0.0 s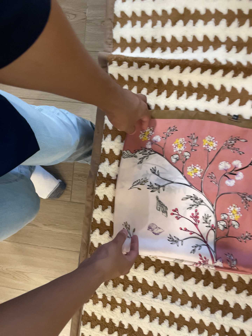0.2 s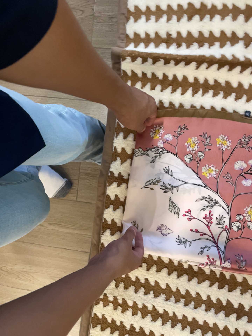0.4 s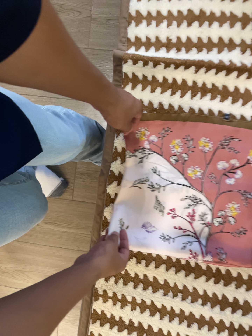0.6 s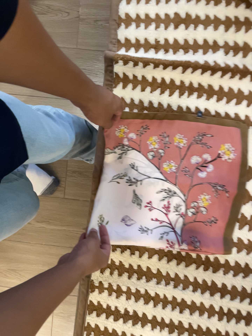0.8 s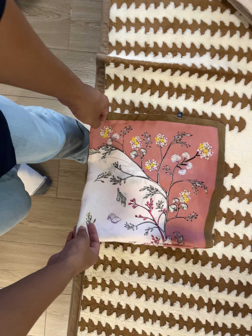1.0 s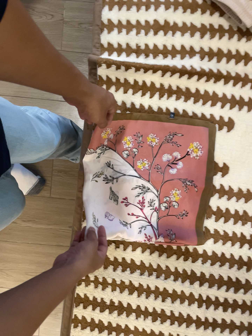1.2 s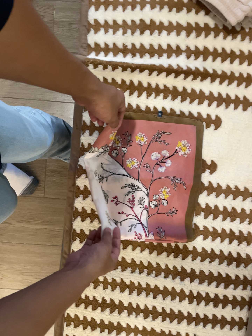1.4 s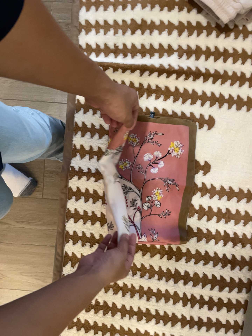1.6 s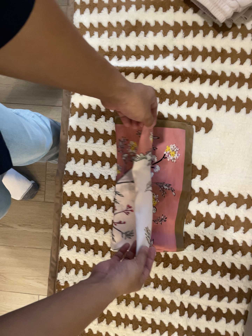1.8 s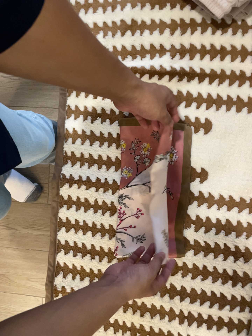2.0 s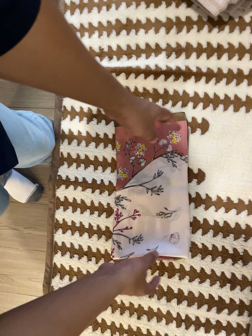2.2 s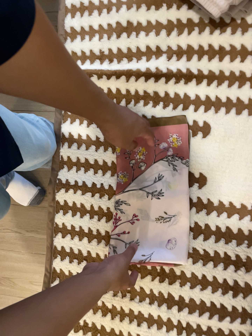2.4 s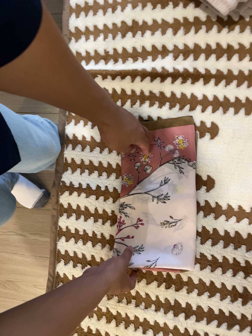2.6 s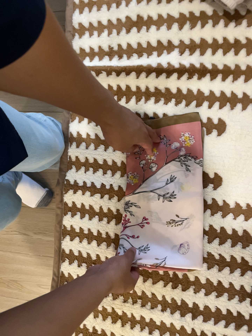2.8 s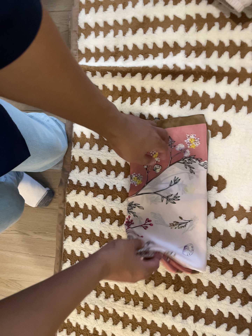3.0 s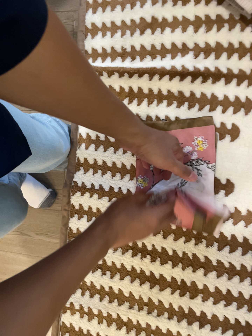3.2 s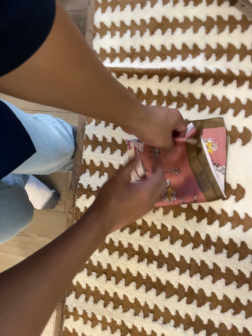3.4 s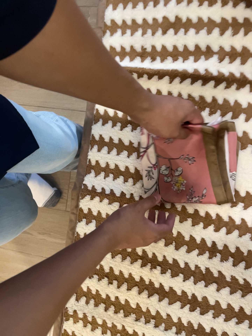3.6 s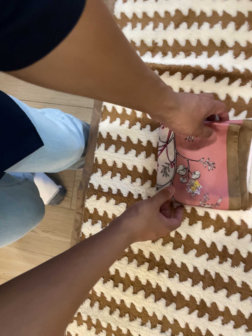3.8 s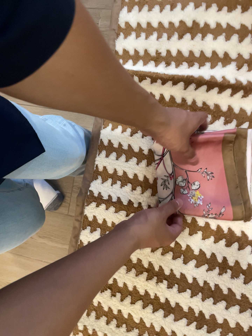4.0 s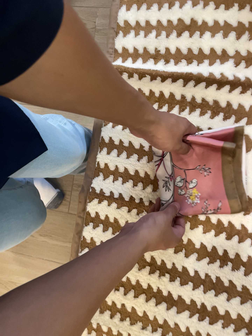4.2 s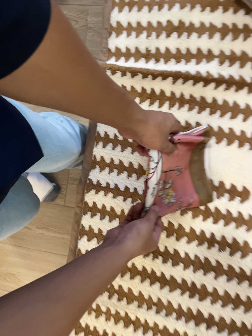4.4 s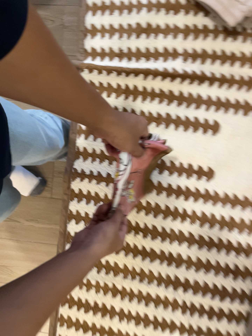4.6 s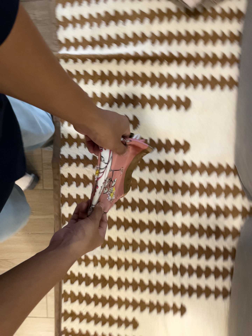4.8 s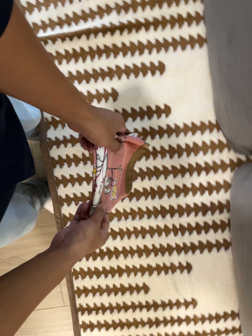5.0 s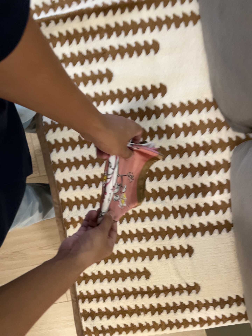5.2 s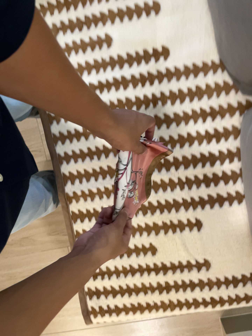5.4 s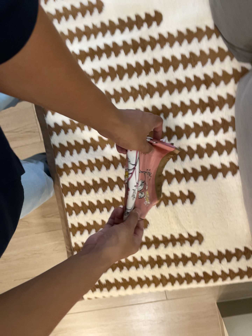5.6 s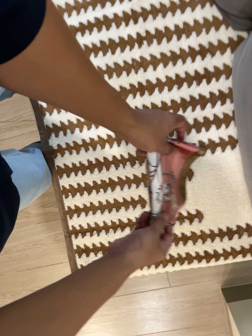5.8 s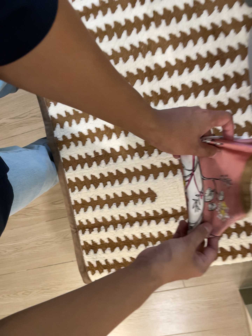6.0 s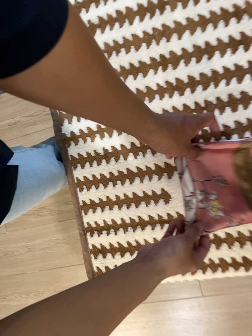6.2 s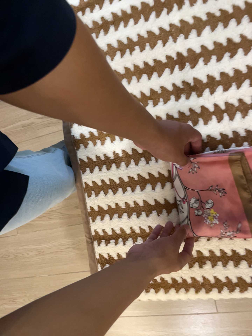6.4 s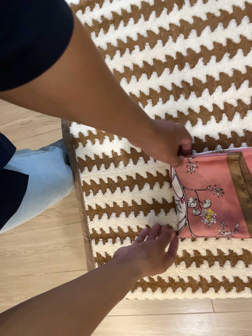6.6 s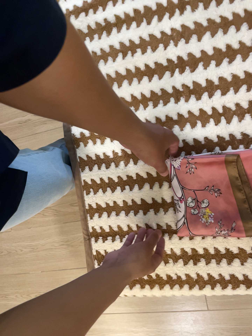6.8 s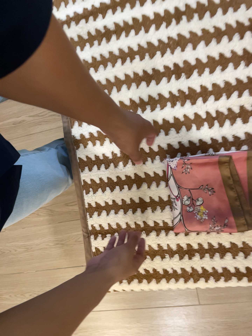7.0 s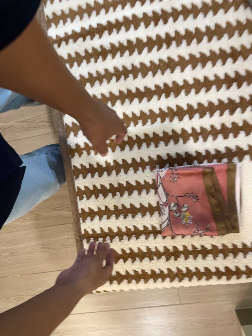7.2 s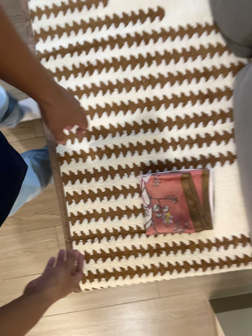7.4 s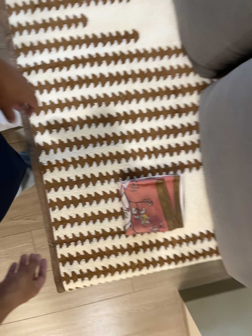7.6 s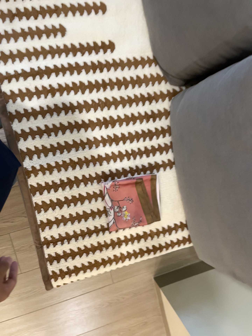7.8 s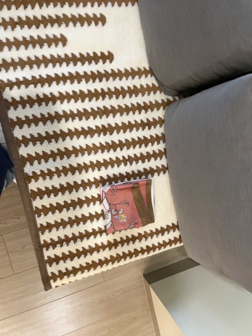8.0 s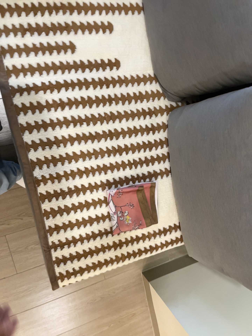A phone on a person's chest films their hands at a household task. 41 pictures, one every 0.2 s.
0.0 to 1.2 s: The camera travels backward, about 8 cm, so what stands in front gets smaller.
1.2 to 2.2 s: The camera travels to its right, about 16 cm.
2.2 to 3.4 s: The camera travels forward and to its left, about 8 cm, so what stands in front looms larger.
3.4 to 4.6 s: The camera travels backward, about 16 cm, so what stands in front gets smaller. It rolls about its line of sight by about 10 degrees, and the scene rotates counterclockwise.
4.6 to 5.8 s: The camera travels toward the bottom of its view and to its right, about 40 cm, so close, fixed things drift upward. It rolls about its line of sight by about 15 degrees, and the scene rotates counterclockwise.
5.8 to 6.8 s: The camera shifts only a little, or ends up much as it began.
6.8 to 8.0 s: The camera pans to its right by about 35 degrees. It travels backward, to its left and toward the top of its view, about 40 cm.
The film runs forward here.
